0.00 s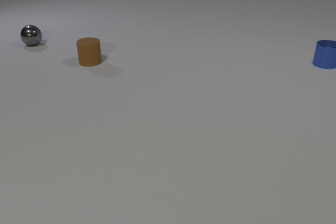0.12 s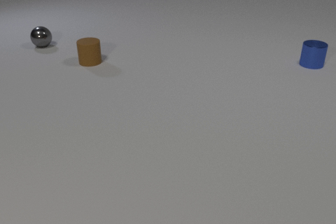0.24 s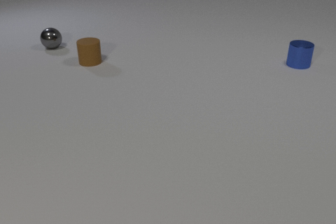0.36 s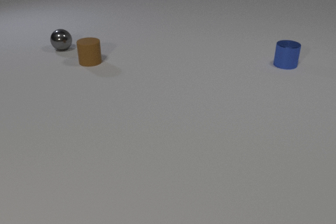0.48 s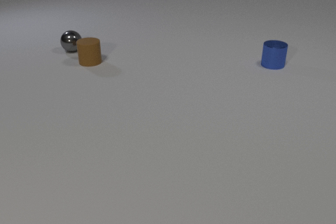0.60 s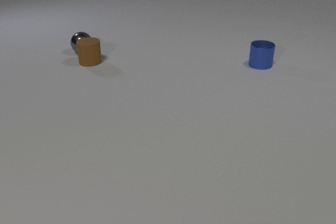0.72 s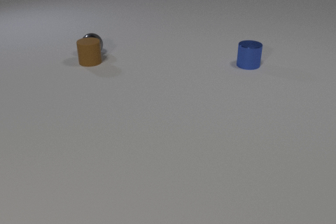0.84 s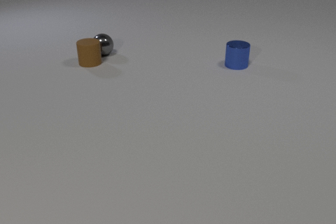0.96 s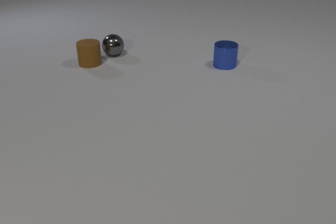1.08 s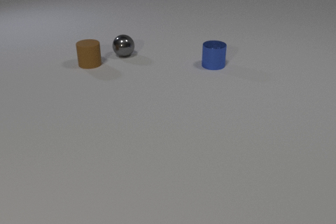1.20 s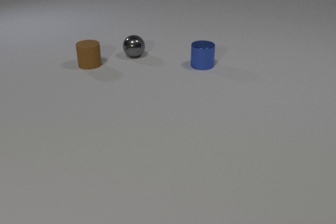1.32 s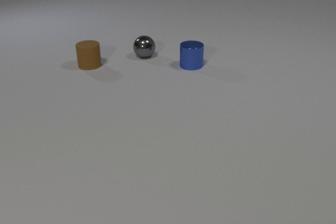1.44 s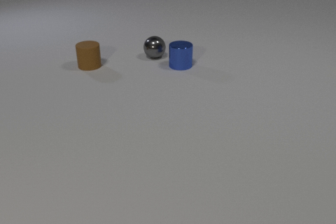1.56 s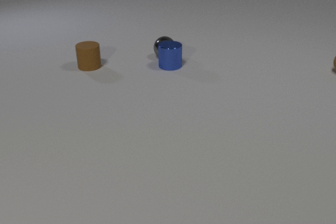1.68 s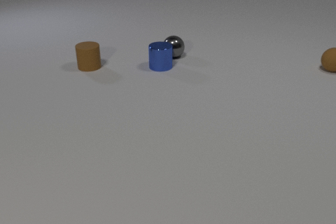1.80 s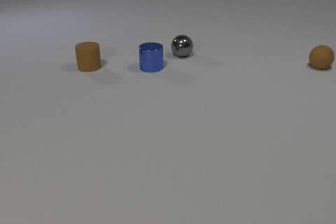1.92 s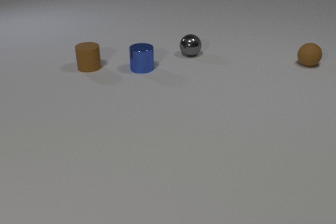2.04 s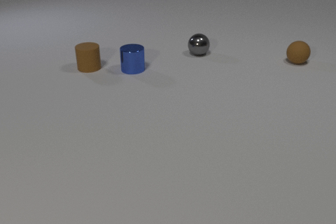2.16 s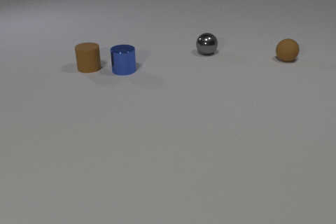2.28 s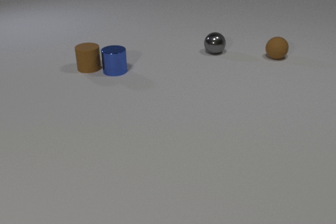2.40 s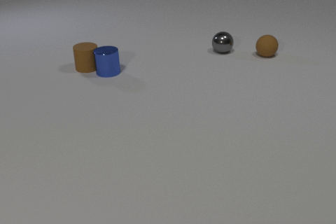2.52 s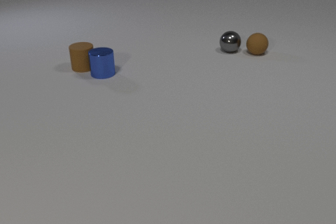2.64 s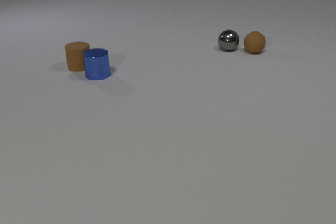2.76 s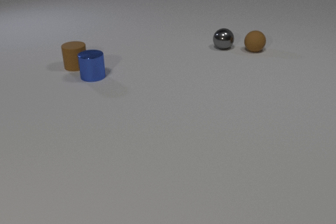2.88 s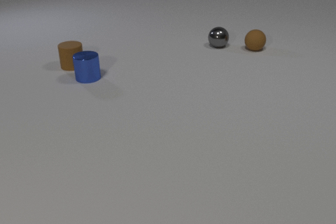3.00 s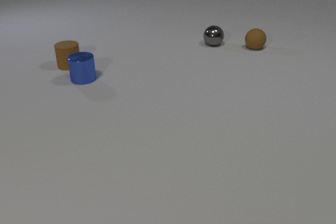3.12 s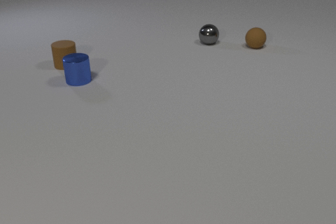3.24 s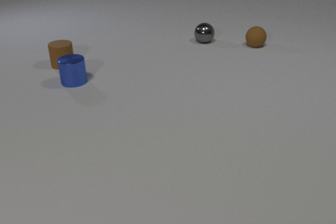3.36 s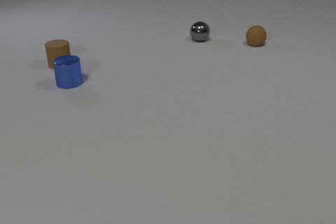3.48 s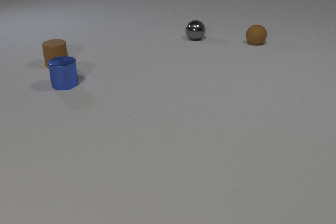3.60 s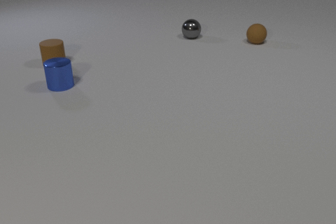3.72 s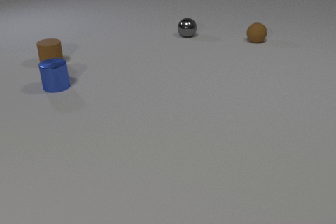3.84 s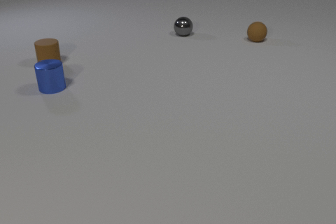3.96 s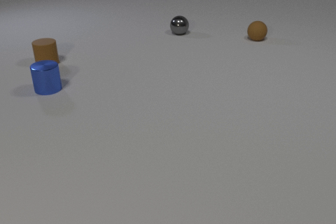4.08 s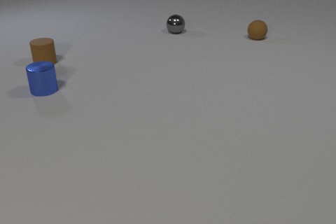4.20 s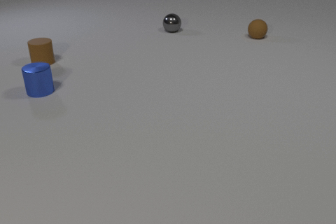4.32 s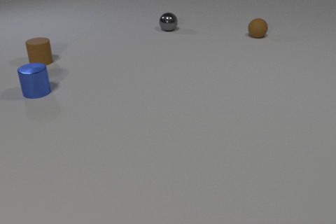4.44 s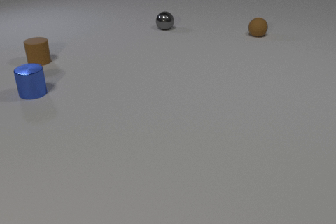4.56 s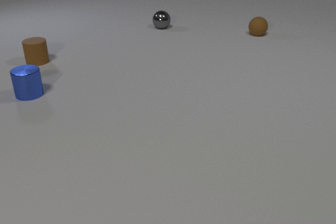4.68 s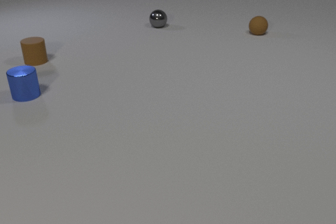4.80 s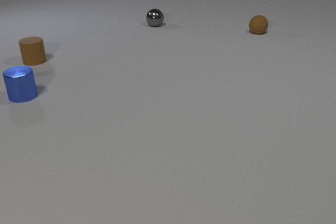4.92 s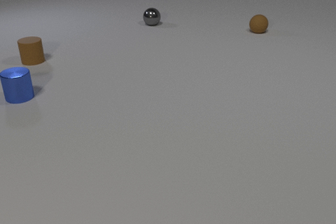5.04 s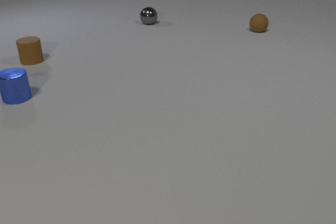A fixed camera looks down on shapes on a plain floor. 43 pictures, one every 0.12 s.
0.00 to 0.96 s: The blue metal cylinder slides to the left. The gray metal sphere rolls to the right and toward the camera. The gray metal sphere and the brown rubber cylinder collide.
0.96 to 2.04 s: The blue metal cylinder slides to the left. The gray metal sphere rolls to the right. The brown rubber cylinder slides toward the camera. The brown rubber sphere comes in at the right edge, rolls to the left. The blue metal cylinder and the gray metal sphere collide.
2.04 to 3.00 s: The blue metal cylinder slides to the left. The gray metal sphere rolls away from the camera and to the right. The brown rubber cylinder slides to the left and away from the camera. The brown rubber sphere rolls to the left and away from the camera. The blue metal cylinder and the brown rubber cylinder collide. The gray metal sphere and the brown rubber sphere collide.
3.00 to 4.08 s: The blue metal cylinder slides to the left and toward the camera. The gray metal sphere rolls to the left and away from the camera. The brown rubber cylinder slides to the left and away from the camera. The brown rubber sphere rolls away from the camera.
4.08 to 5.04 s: The blue metal cylinder slides to the left. The gray metal sphere rolls away from the camera and to the left. The brown rubber cylinder slides to the left and away from the camera. The brown rubber sphere rolls away from the camera.
What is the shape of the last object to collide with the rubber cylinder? cylinder.
How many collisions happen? 4.
How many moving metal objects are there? 2.
